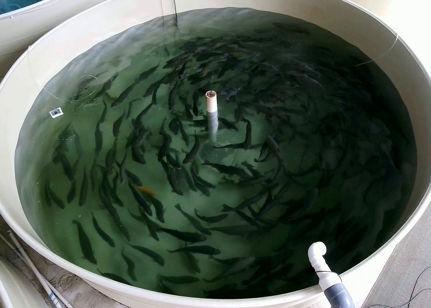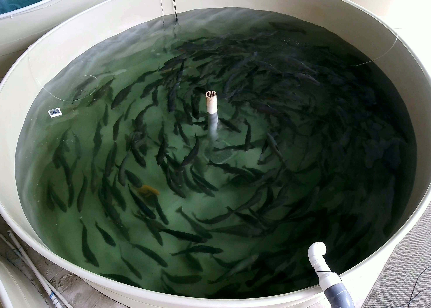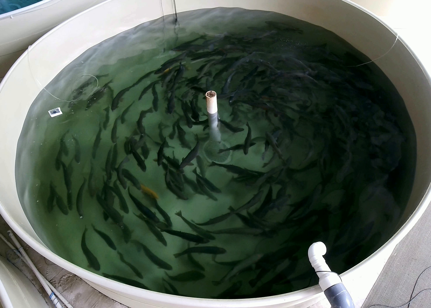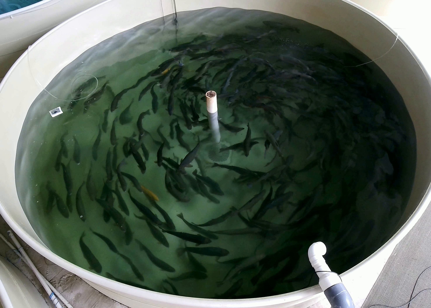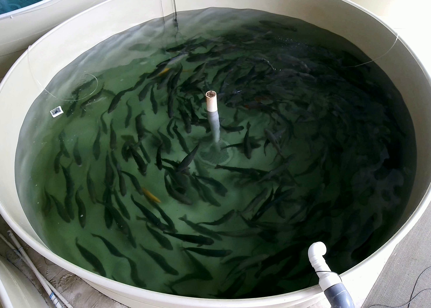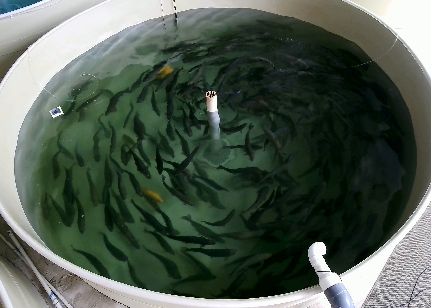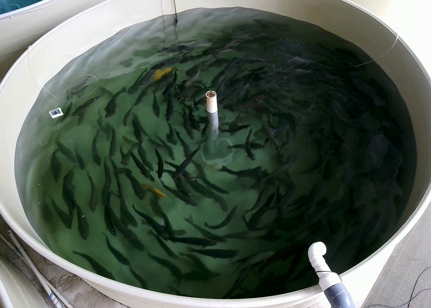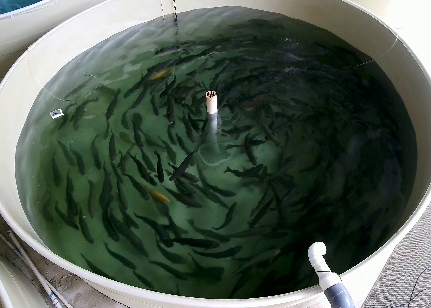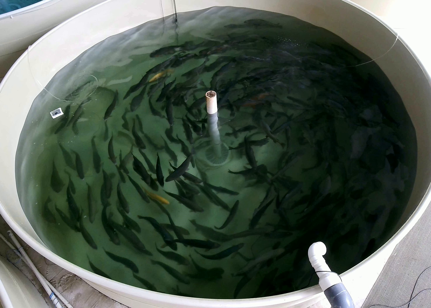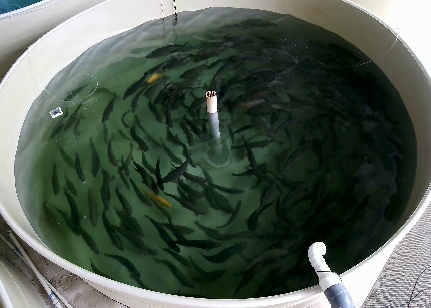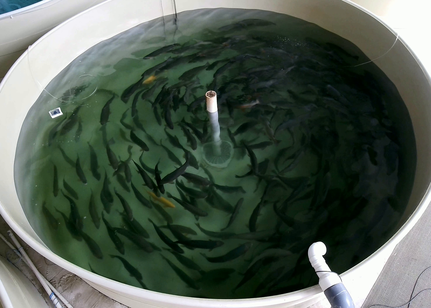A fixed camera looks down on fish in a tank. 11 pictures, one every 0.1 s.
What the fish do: Normal cruising.
